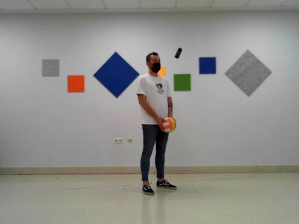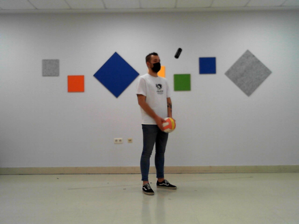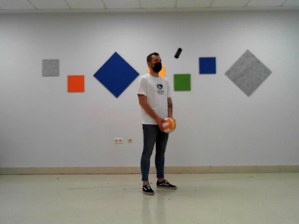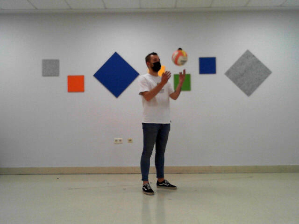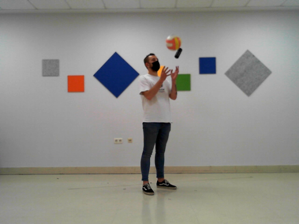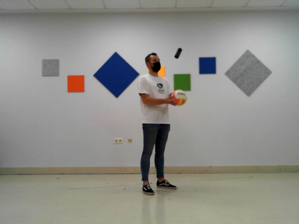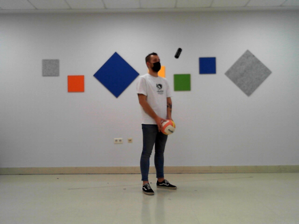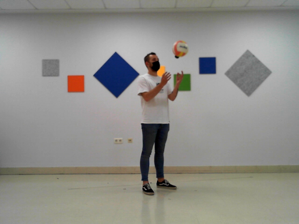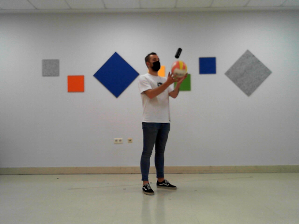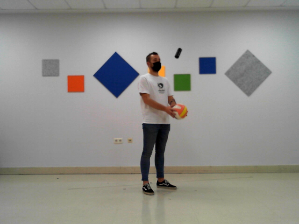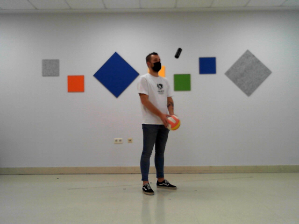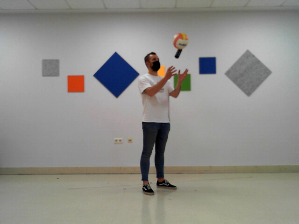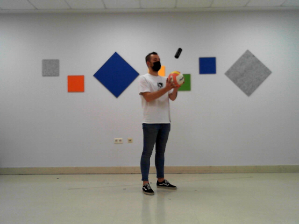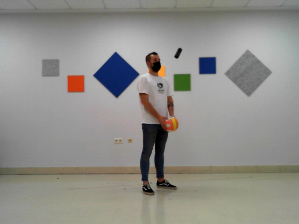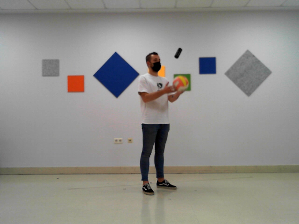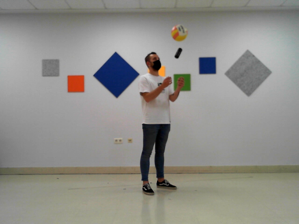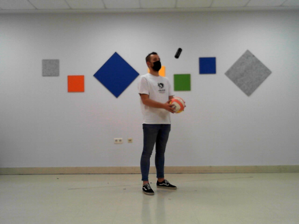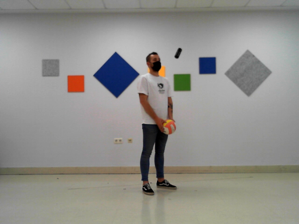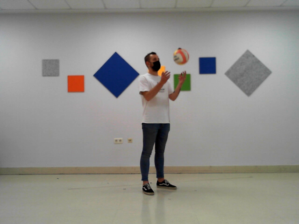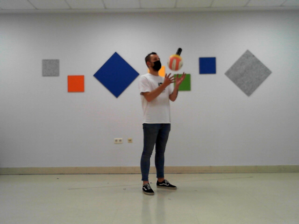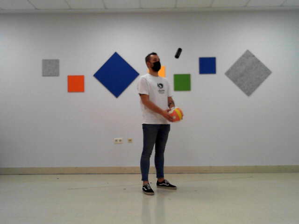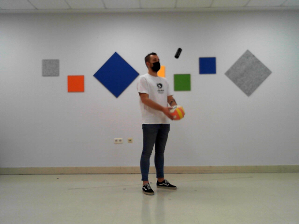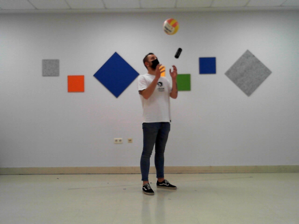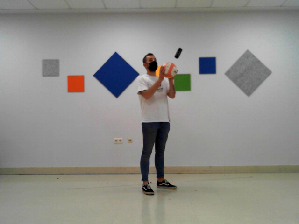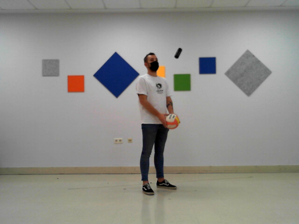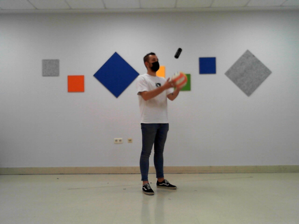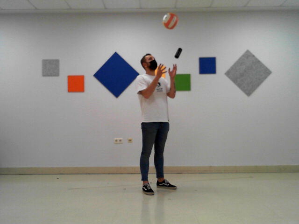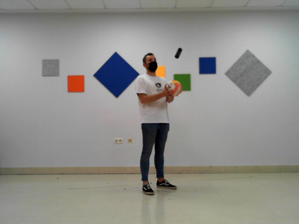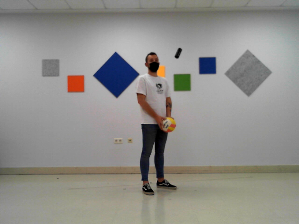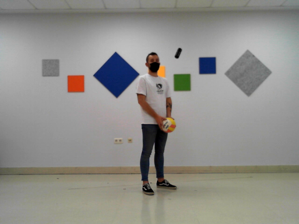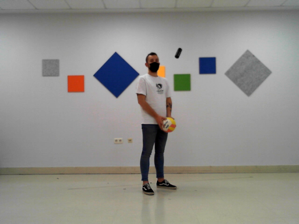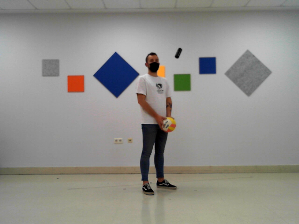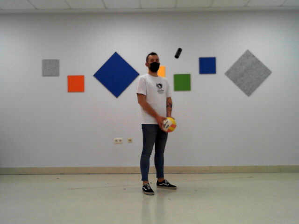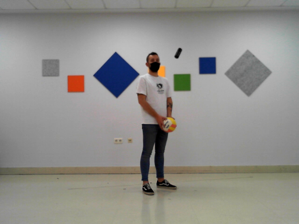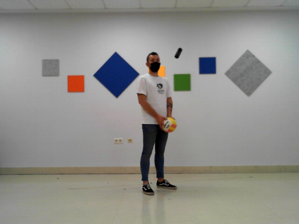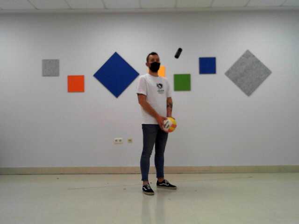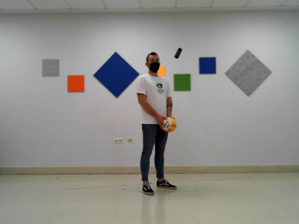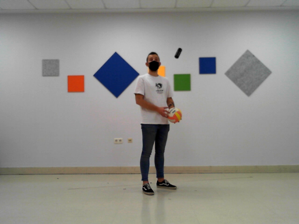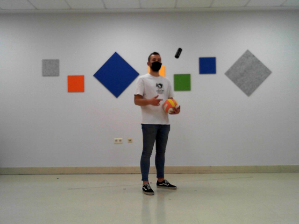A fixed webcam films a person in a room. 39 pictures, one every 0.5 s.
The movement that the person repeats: Throw up a ball and catch it.
